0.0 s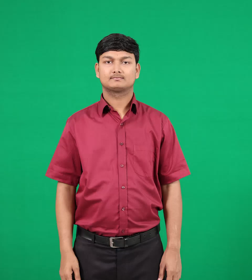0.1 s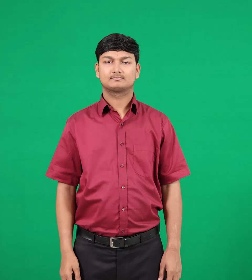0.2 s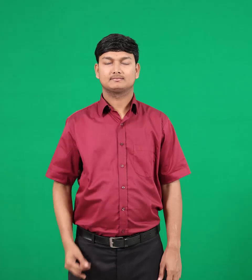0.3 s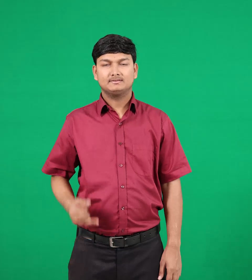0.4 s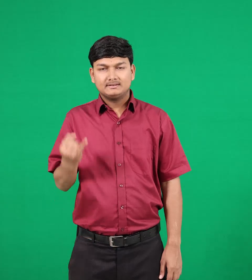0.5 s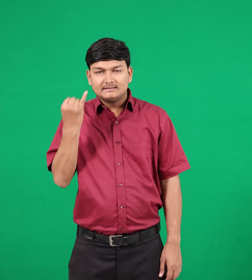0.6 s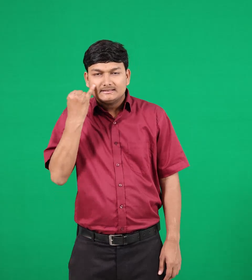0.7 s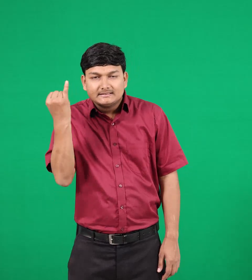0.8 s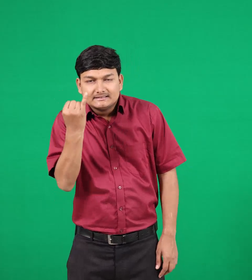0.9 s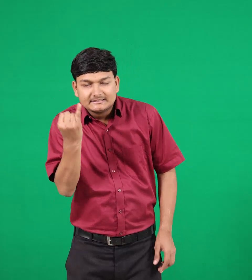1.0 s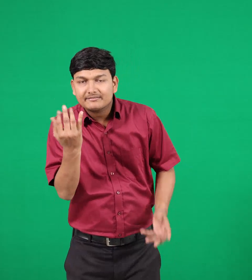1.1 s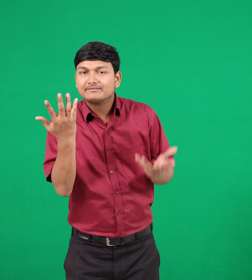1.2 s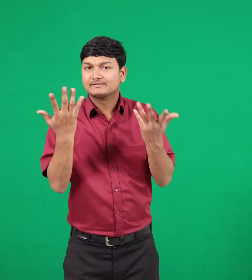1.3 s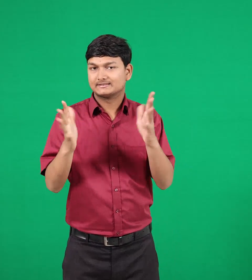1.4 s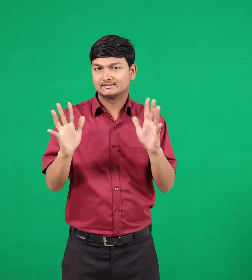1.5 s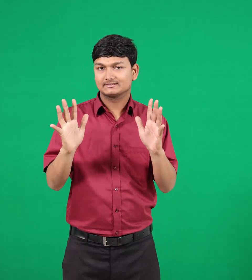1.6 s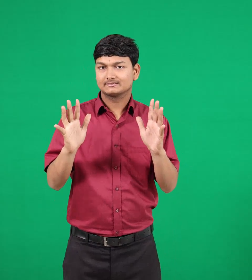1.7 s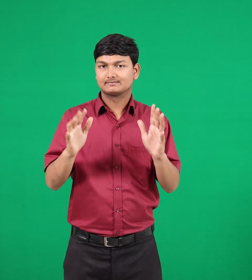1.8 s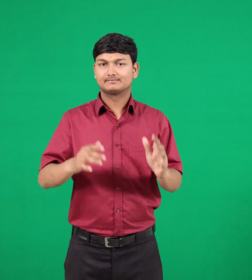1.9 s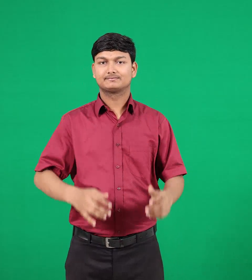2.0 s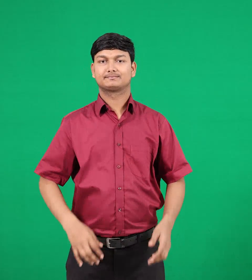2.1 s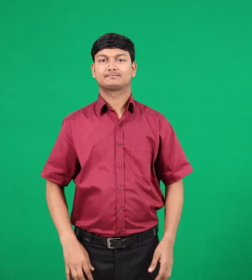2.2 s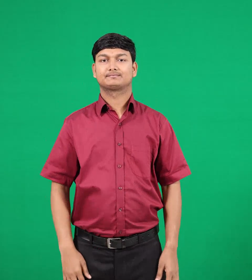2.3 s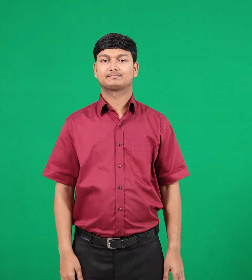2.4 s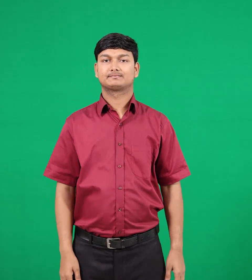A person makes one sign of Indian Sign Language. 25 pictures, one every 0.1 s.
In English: searched
